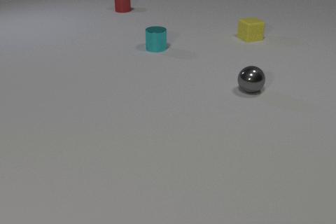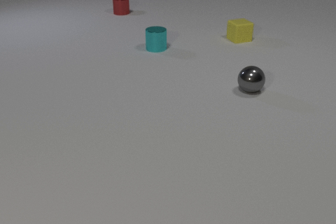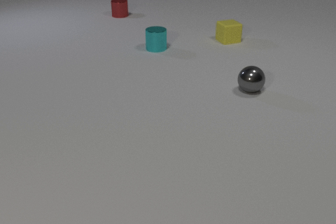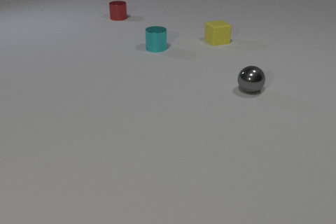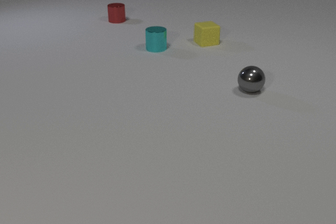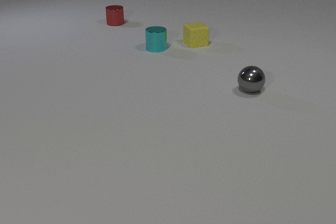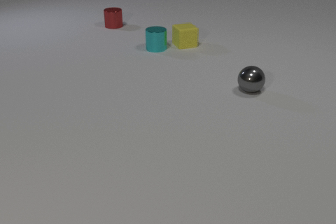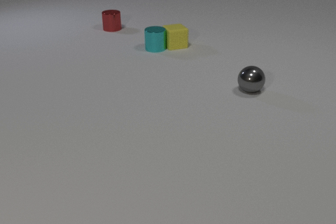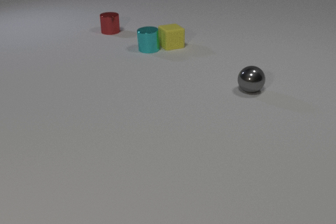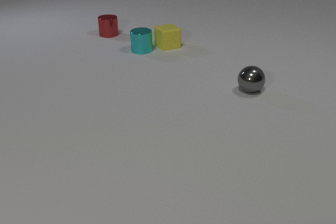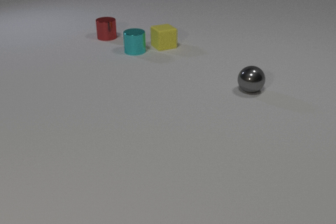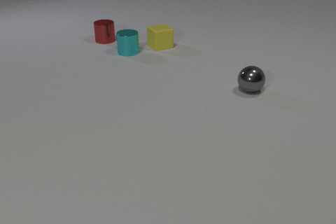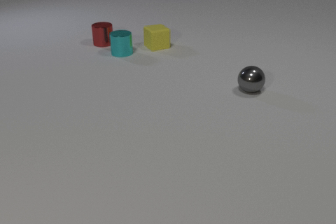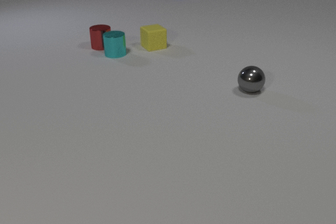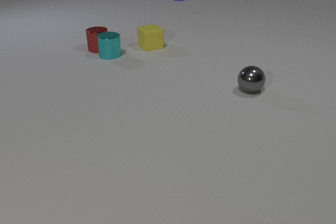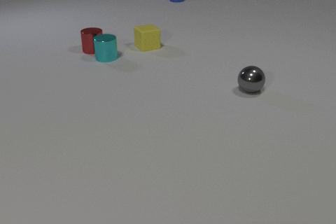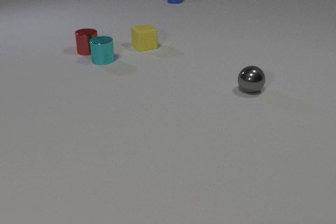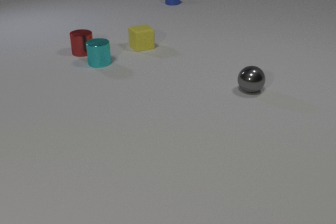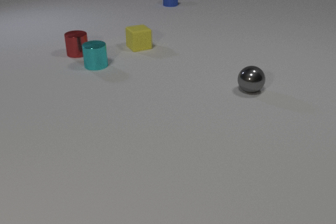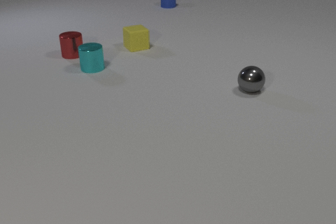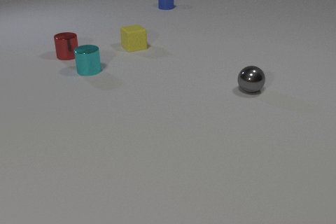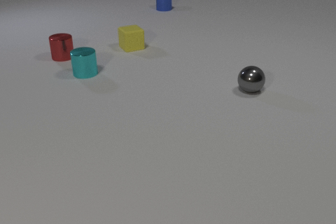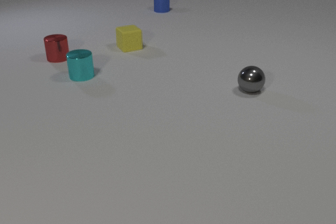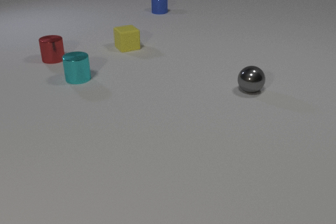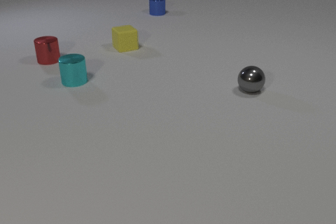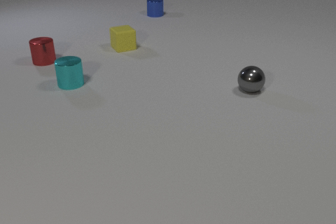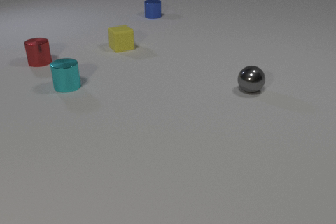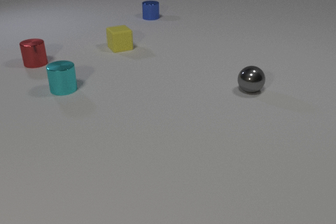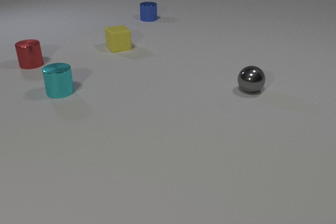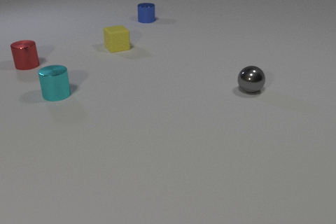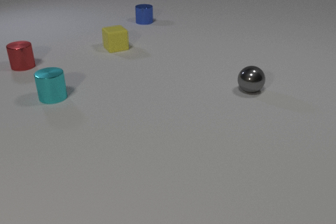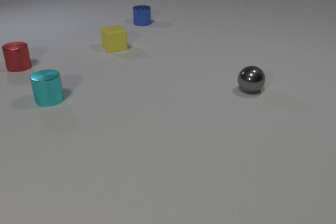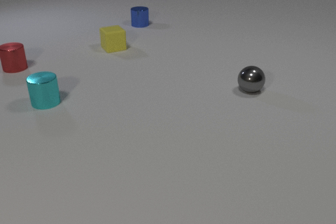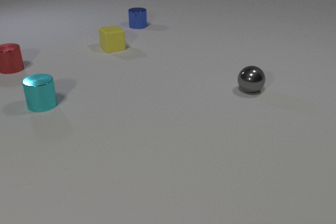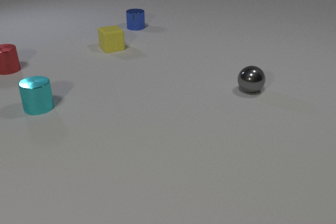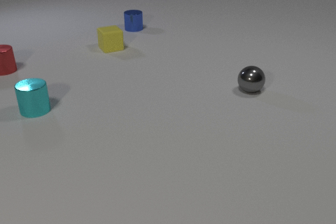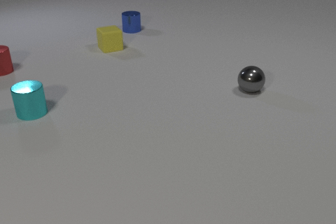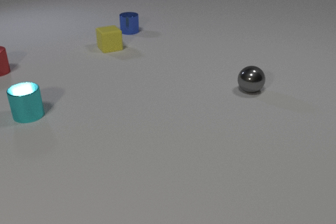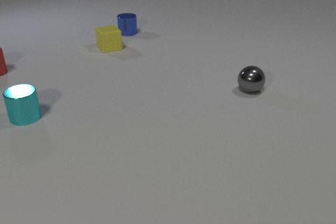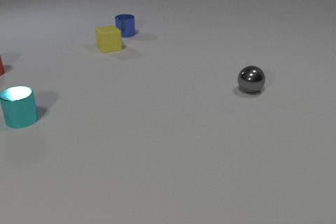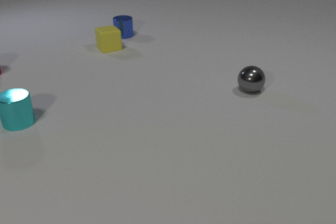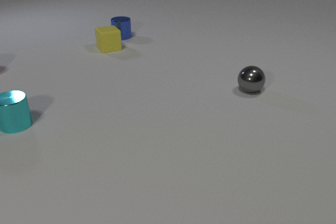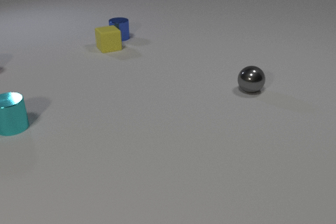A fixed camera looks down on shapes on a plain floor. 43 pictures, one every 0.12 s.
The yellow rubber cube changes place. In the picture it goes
to the left.
The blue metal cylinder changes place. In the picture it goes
toward the camera.
0.00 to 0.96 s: The yellow rubber cube slides to the left. The cyan metal cylinder slides to the left. The red metal cylinder slides toward the camera. The yellow rubber cube and the cyan metal cylinder collide.
0.96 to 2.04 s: The yellow rubber cube slides to the left. The cyan metal cylinder slides to the left and toward the camera. The red metal cylinder slides toward the camera and to the left. The blue metal cylinder comes in at the top edge, slides toward the camera. The cyan metal cylinder and the red metal cylinder collide.
2.04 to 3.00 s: The yellow rubber cube slides to the left. The cyan metal cylinder slides toward the camera and to the left. The red metal cylinder slides to the left. The blue metal cylinder slides toward the camera and to the left.
3.00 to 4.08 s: The yellow rubber cube slides to the left. The cyan metal cylinder slides toward the camera and to the left. The red metal cylinder slides to the left. The blue metal cylinder slides toward the camera and to the left.
4.08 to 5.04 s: The cyan metal cylinder slides toward the camera and to the left. The red metal cylinder slides to the left, leaves at the left edge. The blue metal cylinder slides toward the camera and to the left.
How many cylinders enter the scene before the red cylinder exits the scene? 1.
What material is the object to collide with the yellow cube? metal.
How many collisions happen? 2.
